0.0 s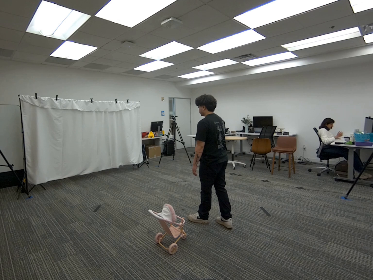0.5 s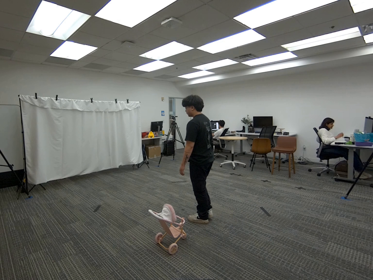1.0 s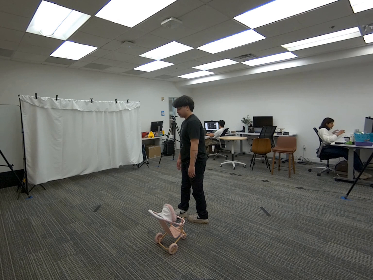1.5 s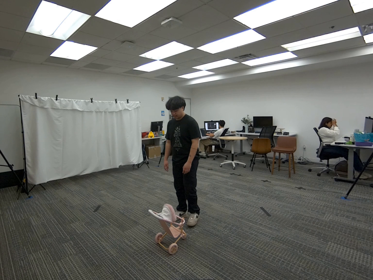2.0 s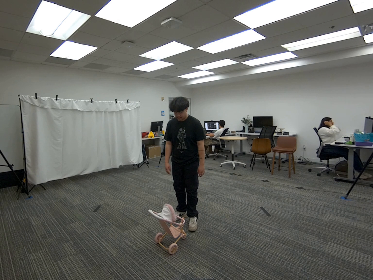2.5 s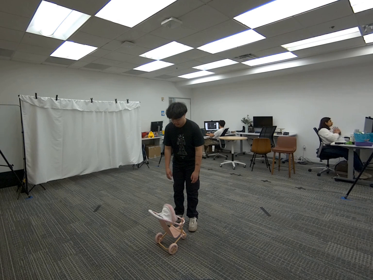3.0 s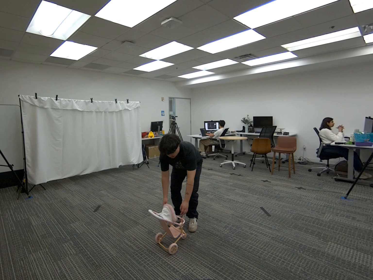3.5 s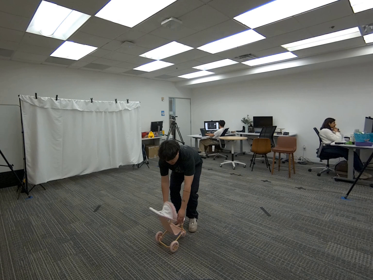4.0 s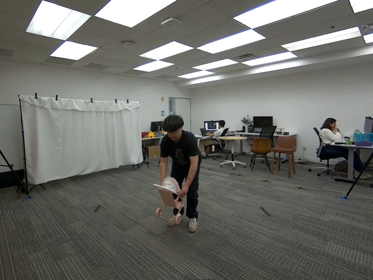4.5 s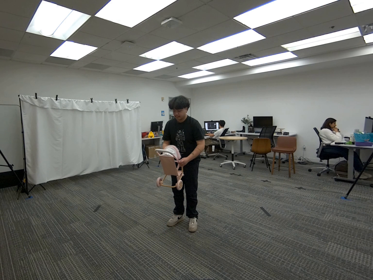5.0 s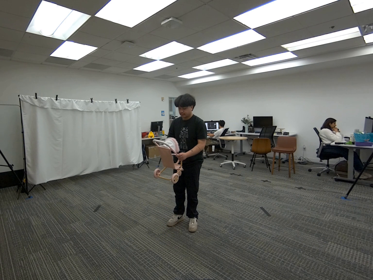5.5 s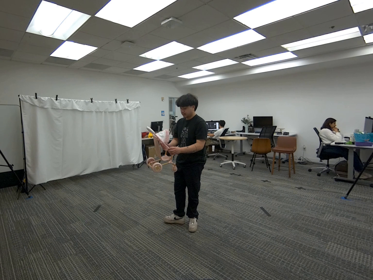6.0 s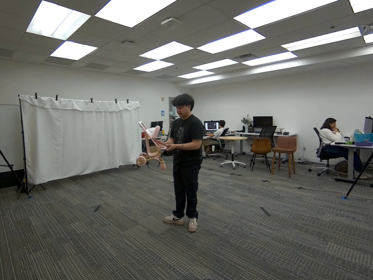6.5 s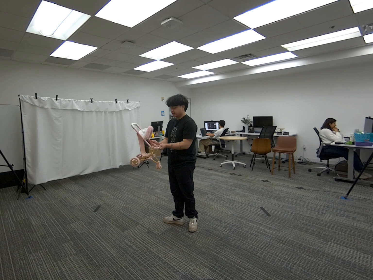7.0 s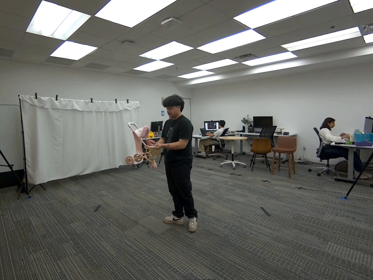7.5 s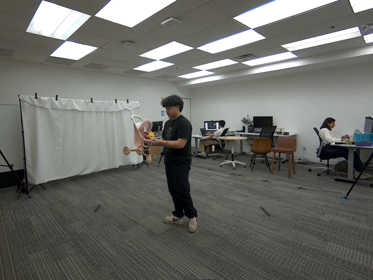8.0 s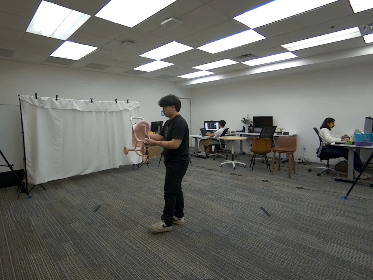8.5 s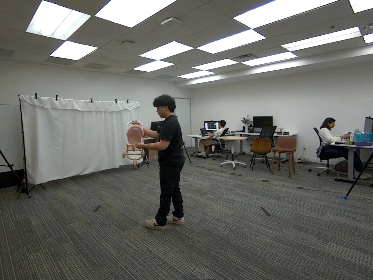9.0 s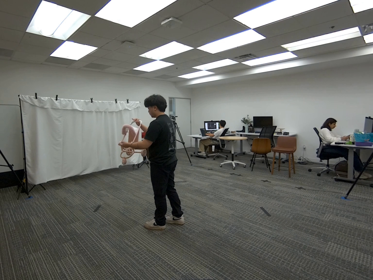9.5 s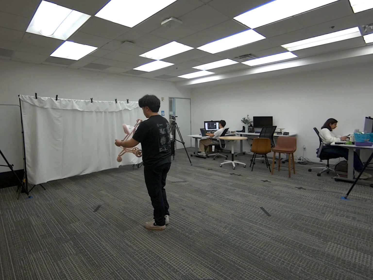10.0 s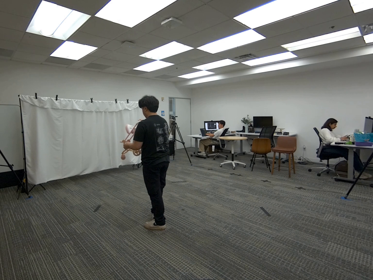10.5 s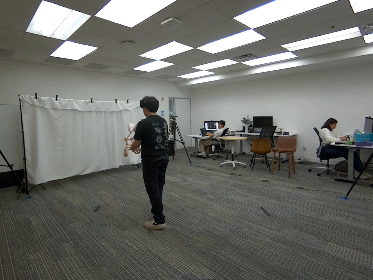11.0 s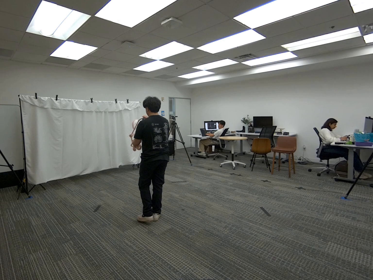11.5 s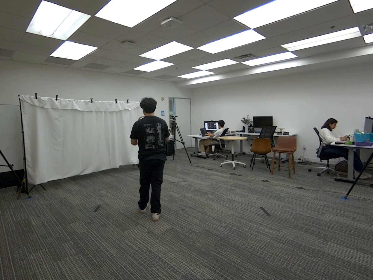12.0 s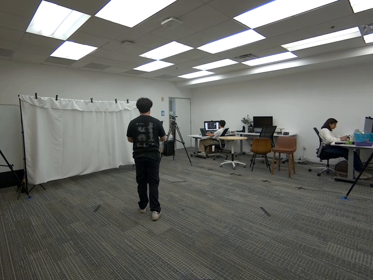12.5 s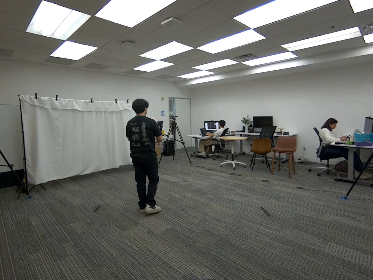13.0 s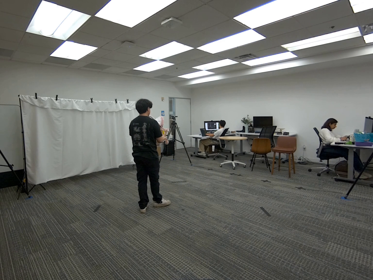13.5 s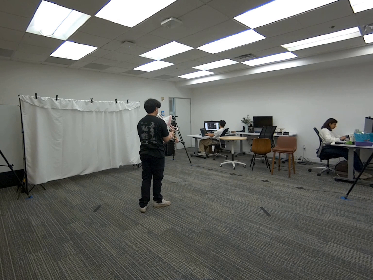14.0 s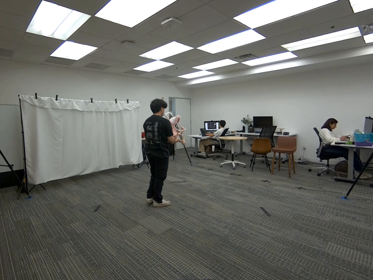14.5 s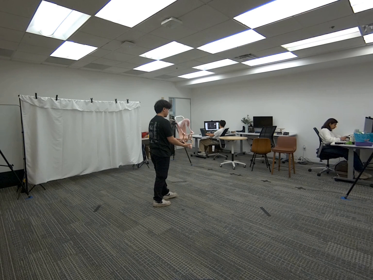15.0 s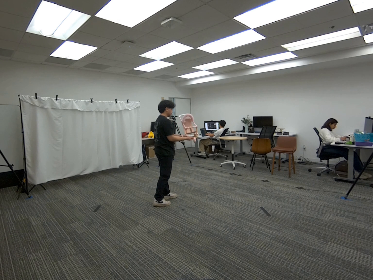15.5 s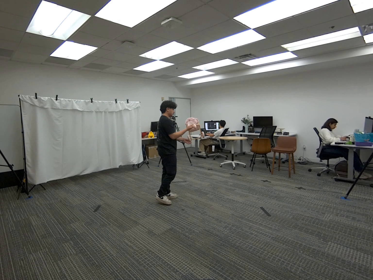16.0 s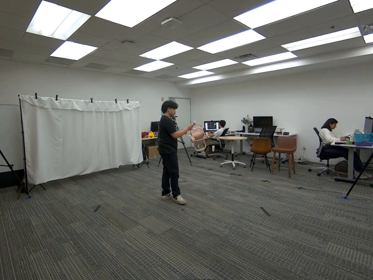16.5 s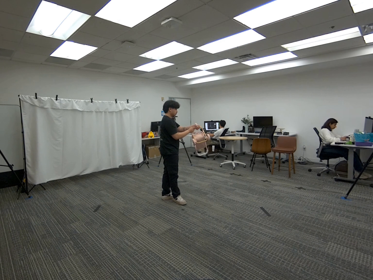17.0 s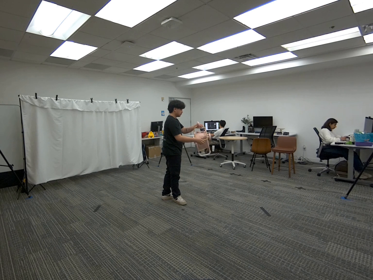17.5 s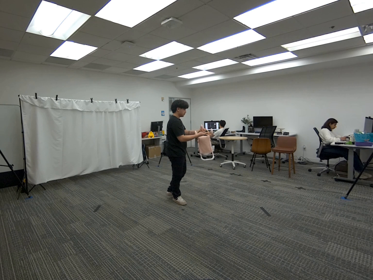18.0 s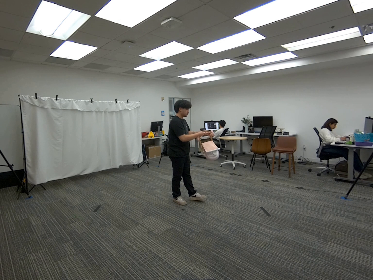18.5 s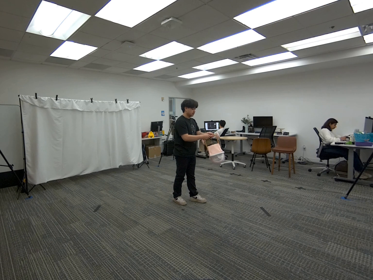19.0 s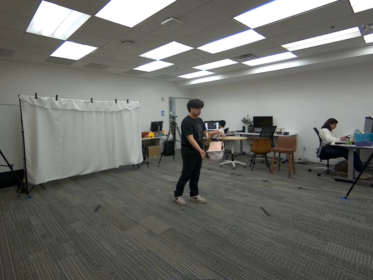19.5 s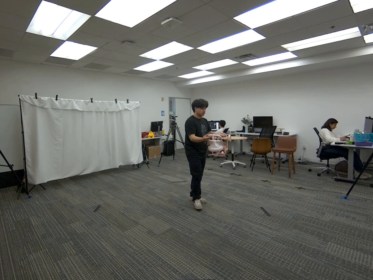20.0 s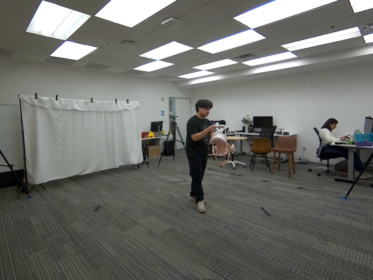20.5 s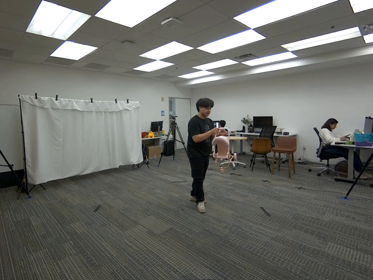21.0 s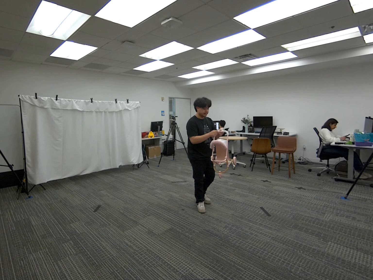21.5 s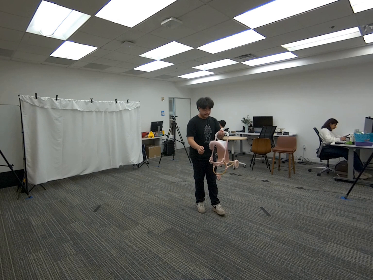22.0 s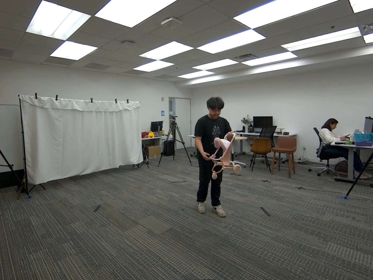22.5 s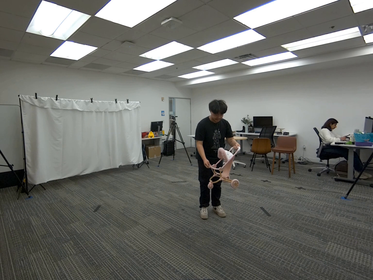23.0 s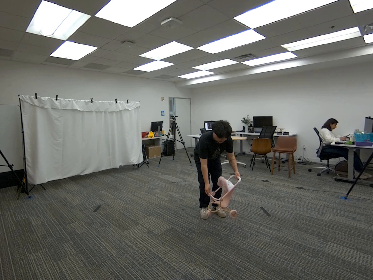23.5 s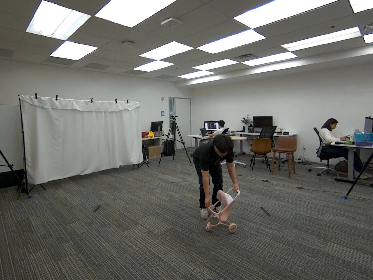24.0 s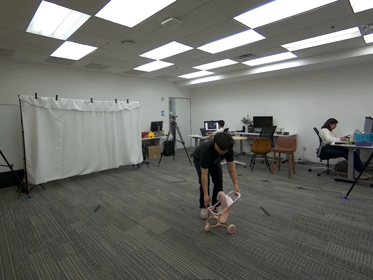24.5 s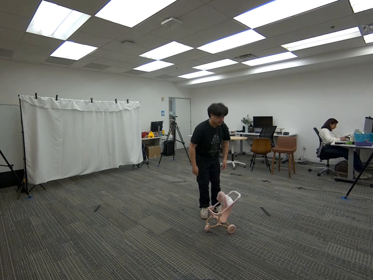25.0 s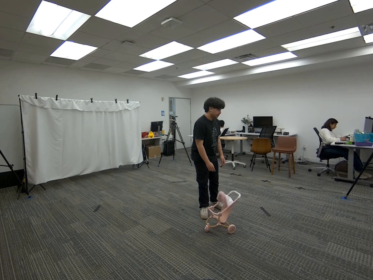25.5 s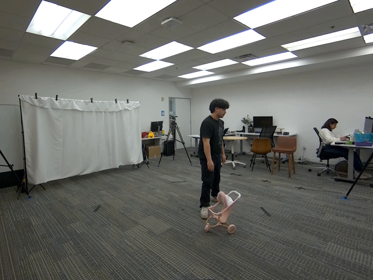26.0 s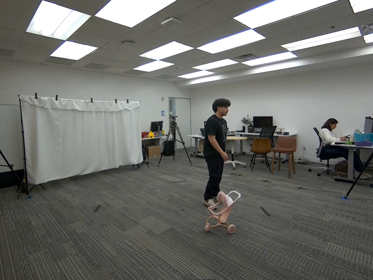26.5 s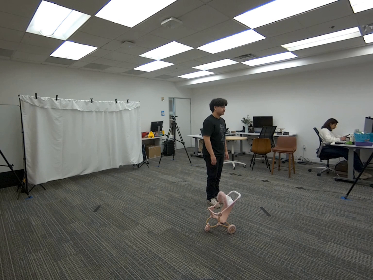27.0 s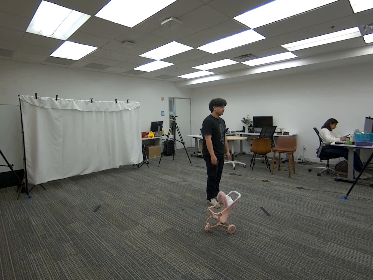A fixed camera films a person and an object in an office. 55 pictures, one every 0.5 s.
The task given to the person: Walk over to the toy stroller on the ground and pick up with both hands. Rotate the stroller in various orientations and visible to all camera angles. Place back down on ground in starting position.
